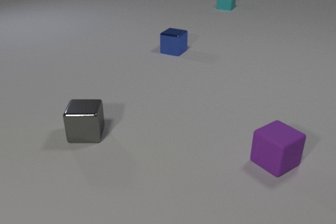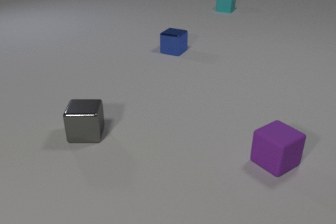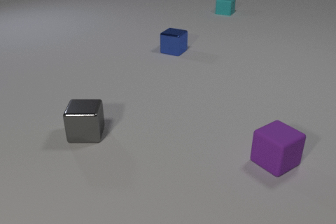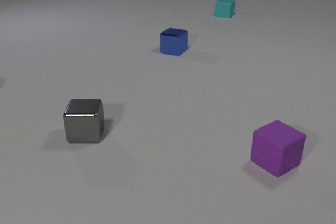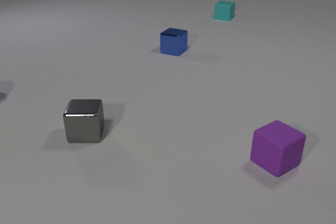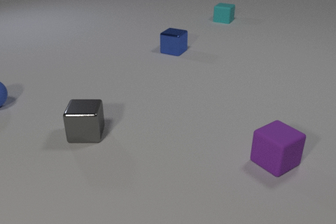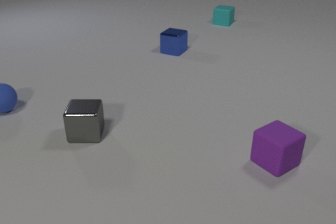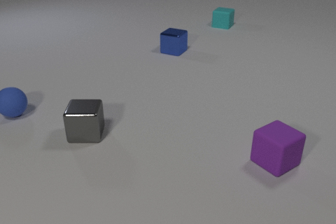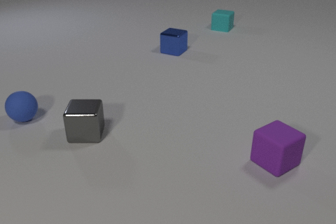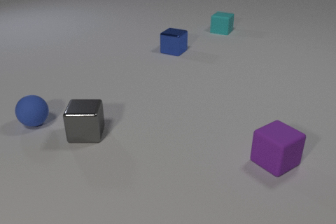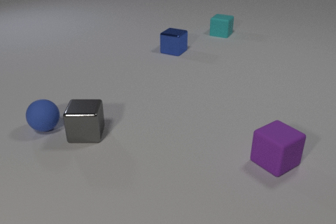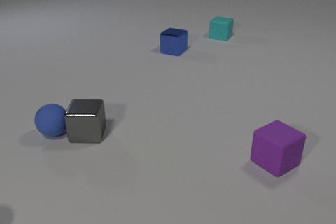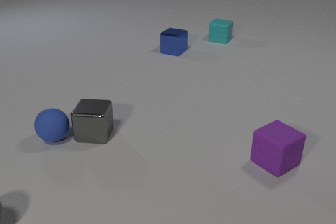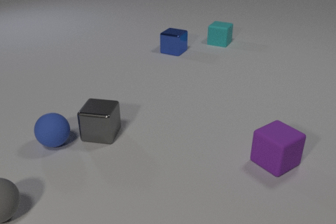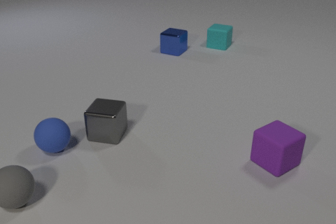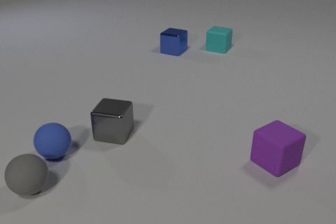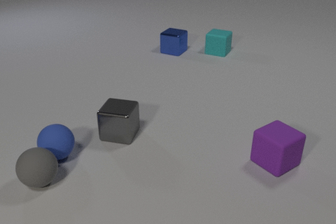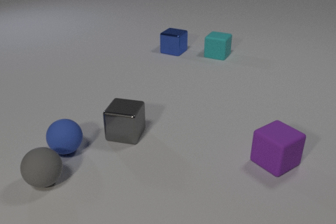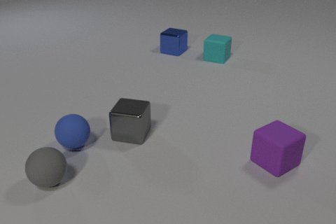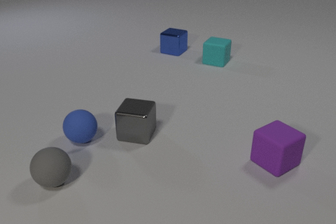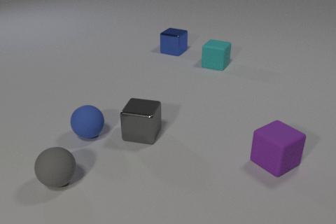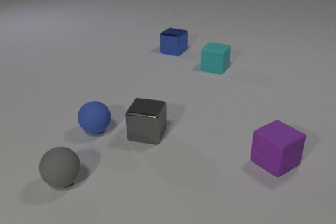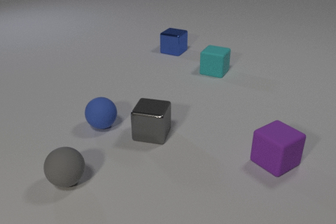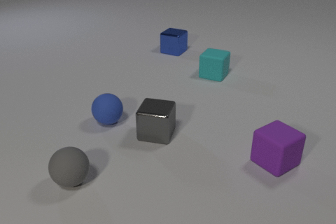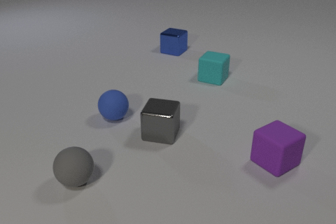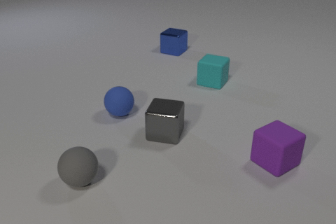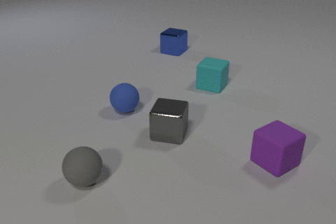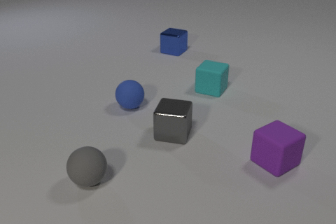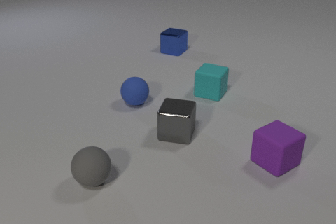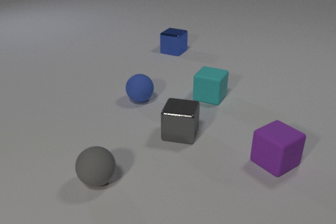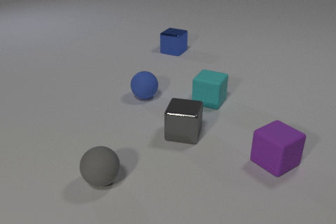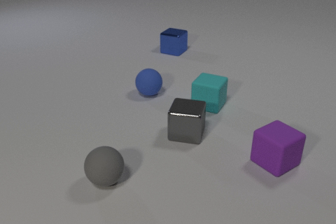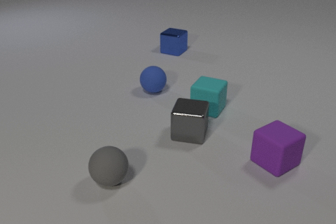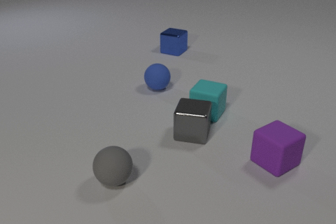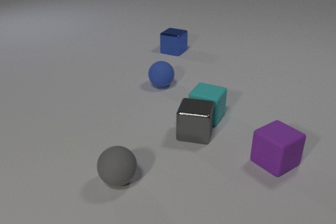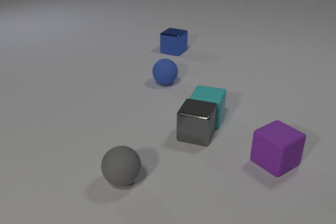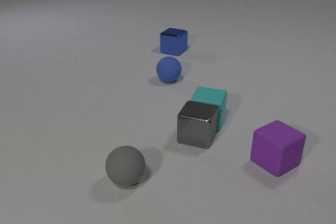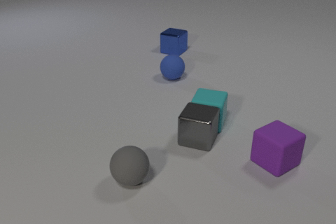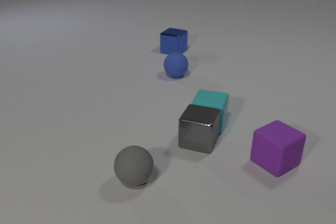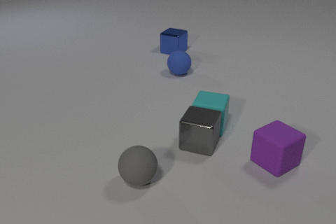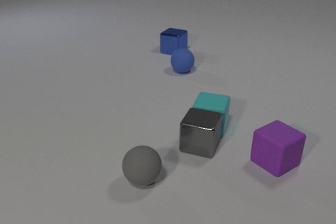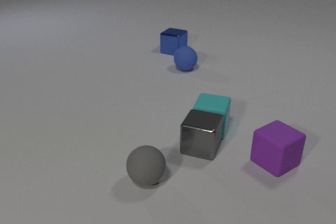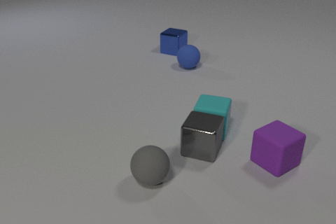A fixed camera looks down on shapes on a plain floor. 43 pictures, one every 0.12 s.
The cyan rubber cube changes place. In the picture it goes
toward the camera.
The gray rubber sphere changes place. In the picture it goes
to the right.
0.00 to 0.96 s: The blue rubber sphere comes in at the left edge, rolls toward the camera and to the right. The cyan rubber cube slides toward the camera.
0.96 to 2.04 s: The blue rubber sphere rolls toward the camera and to the right. The gray metal cube slides to the right. The gray rubber sphere comes in at the left edge, rolls to the right and away from the camera. The cyan rubber cube slides toward the camera. The blue rubber sphere and the gray metal cube collide. The blue rubber sphere and the gray rubber sphere collide.
2.04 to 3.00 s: The blue rubber sphere rolls away from the camera and to the right. The gray metal cube slides to the right. The gray rubber sphere rolls to the right. The cyan rubber cube slides toward the camera.
3.00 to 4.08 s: The blue rubber sphere rolls away from the camera and to the right. The gray metal cube slides to the right. The gray rubber sphere rolls to the right. The cyan rubber cube slides toward the camera.
4.08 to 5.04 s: The blue rubber sphere rolls away from the camera and to the right. The gray metal cube slides toward the camera. The gray rubber sphere rolls to the right. The cyan rubber cube slides toward the camera. The gray metal cube and the cyan rubber cube collide.
Are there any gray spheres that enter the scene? yes.
Are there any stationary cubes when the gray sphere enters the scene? yes.
How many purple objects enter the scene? 0.
